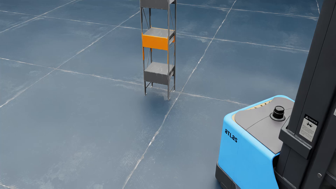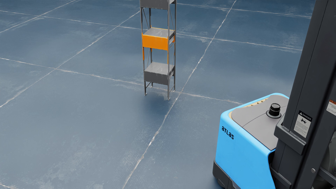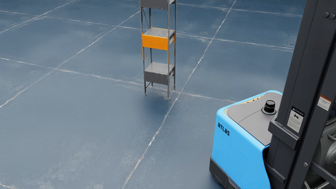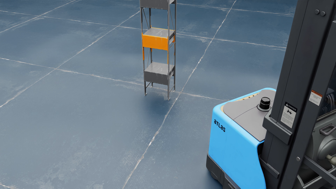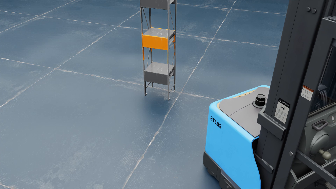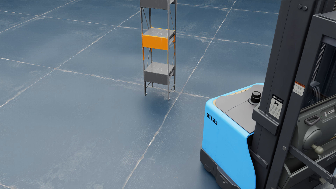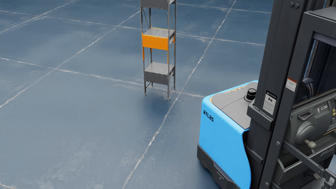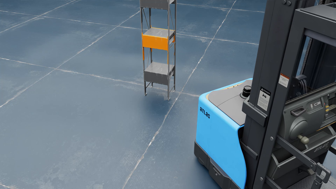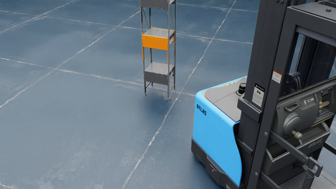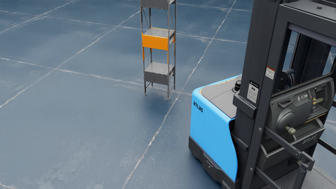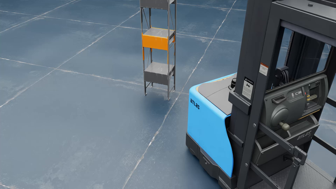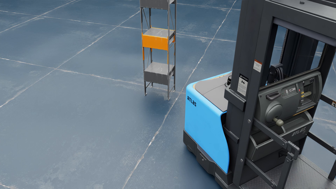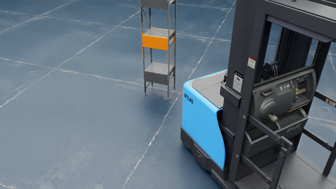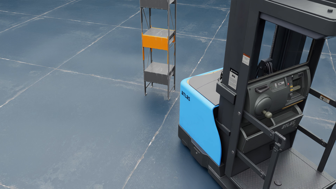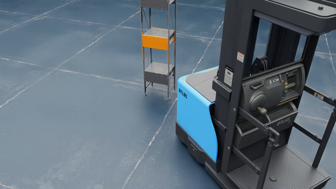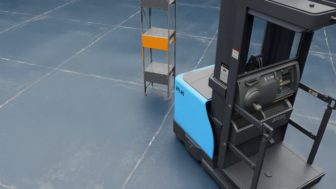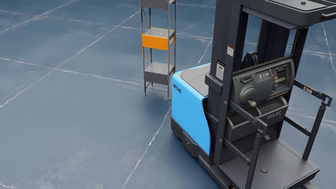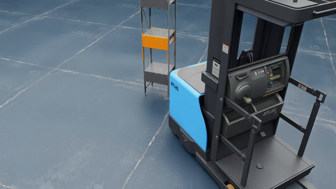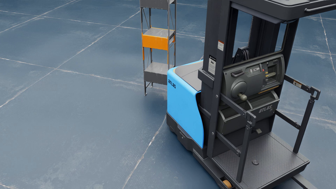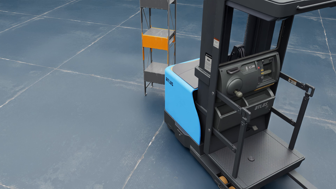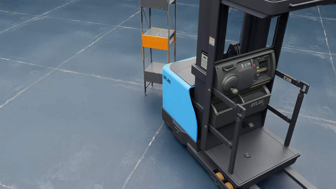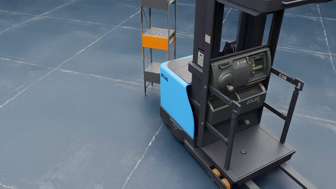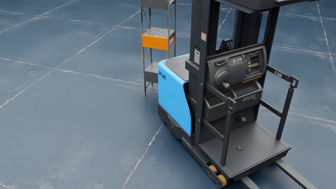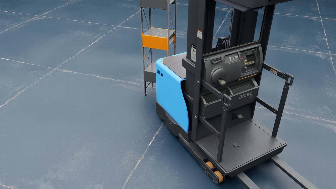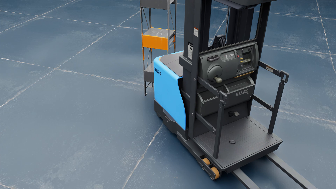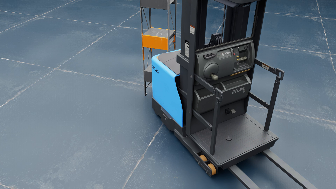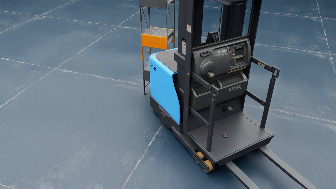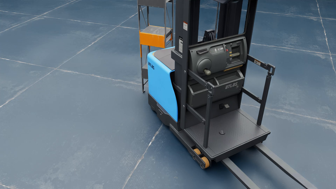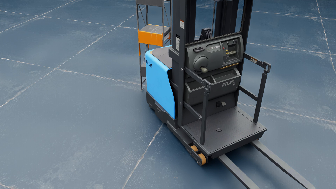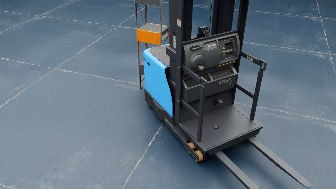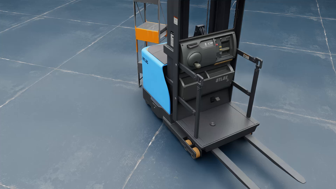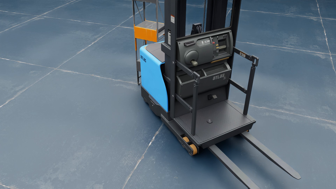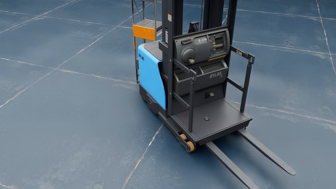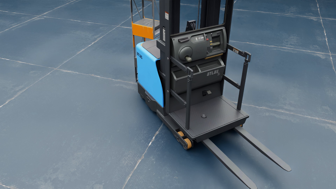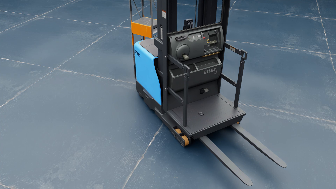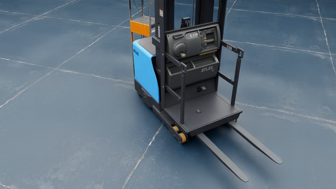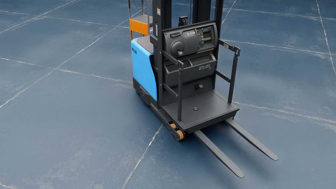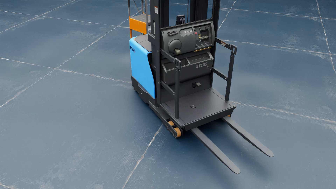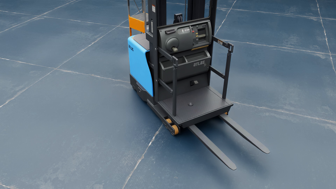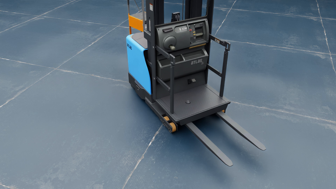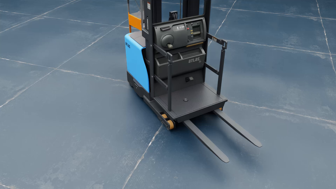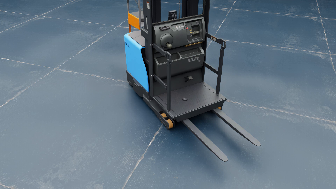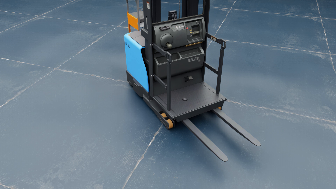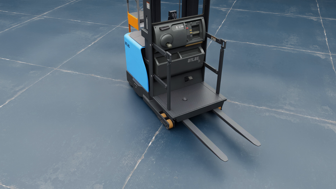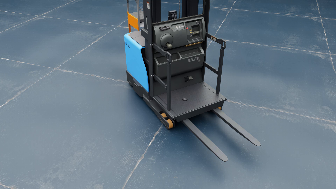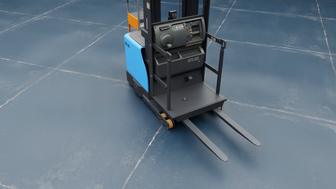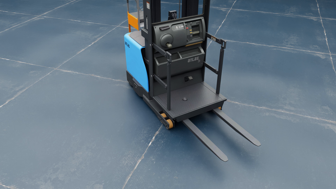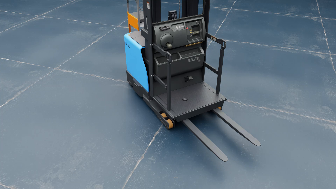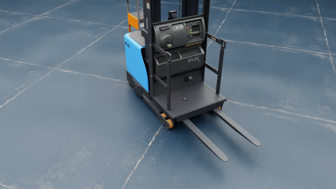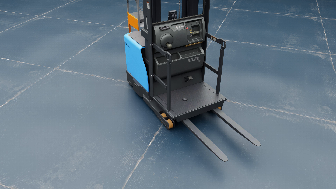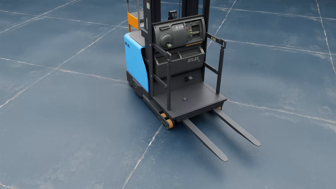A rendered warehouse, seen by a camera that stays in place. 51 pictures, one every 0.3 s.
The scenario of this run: A forklift runs into an object in its way.
